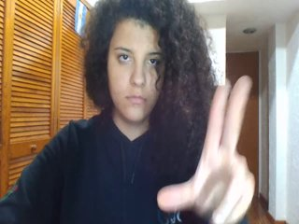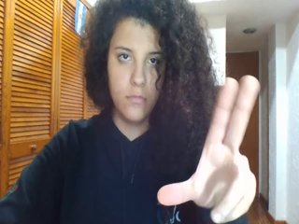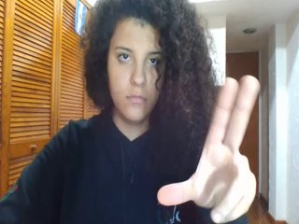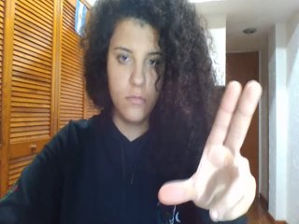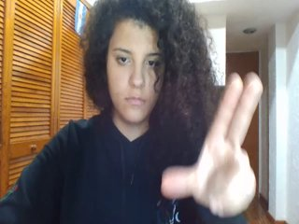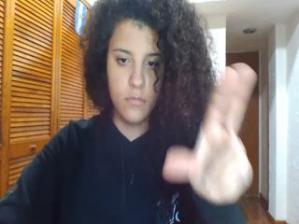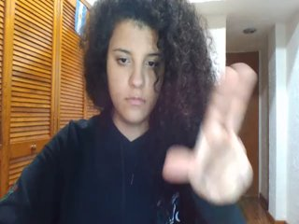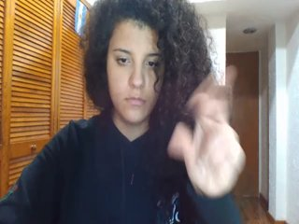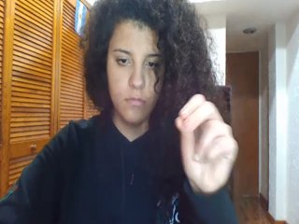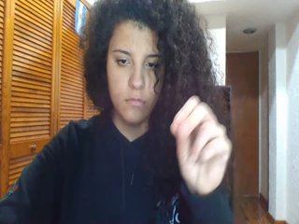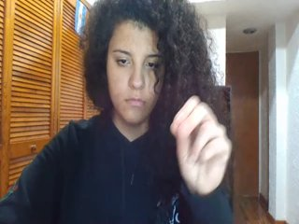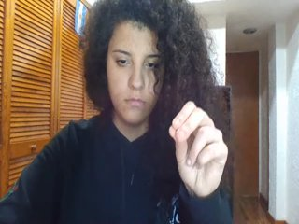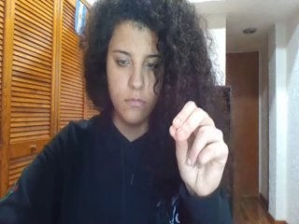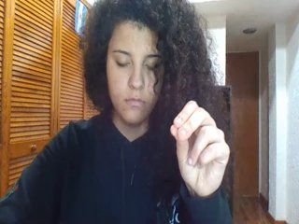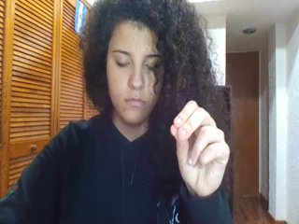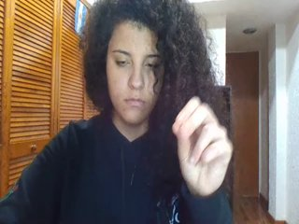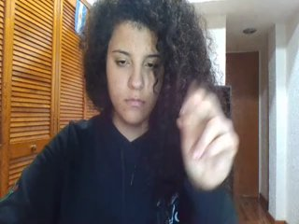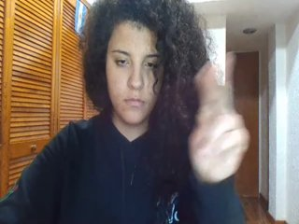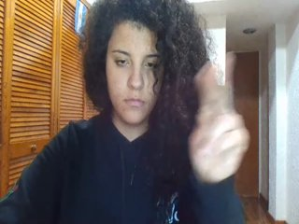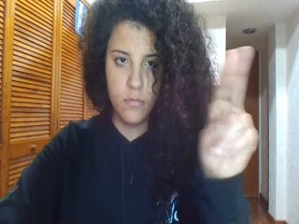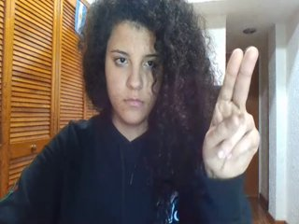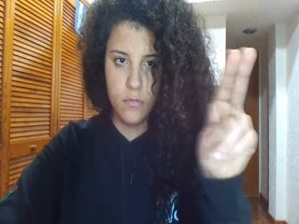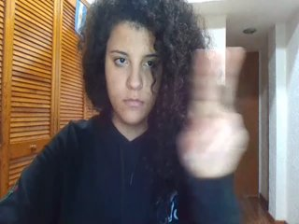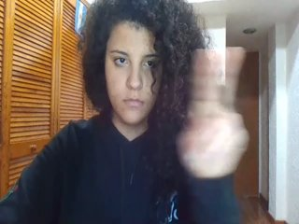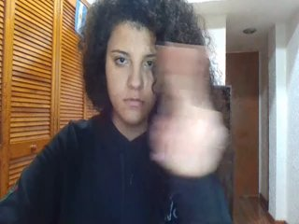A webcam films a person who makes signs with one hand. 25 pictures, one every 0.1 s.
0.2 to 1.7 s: Zoom out.
1.8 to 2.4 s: Pointing with two fingers.
